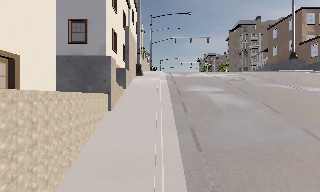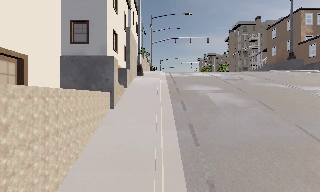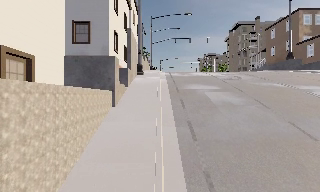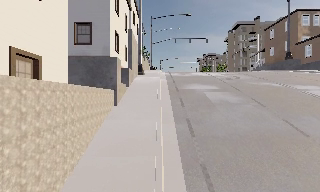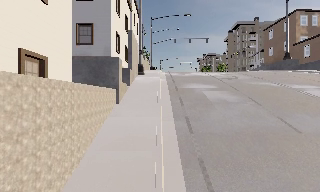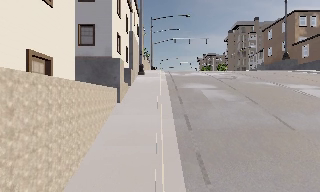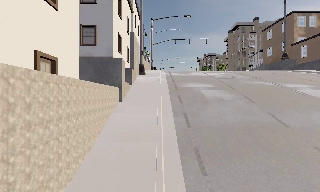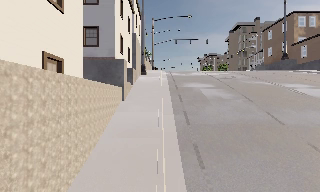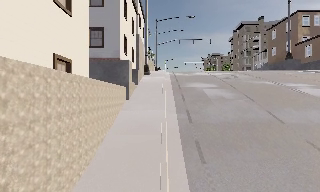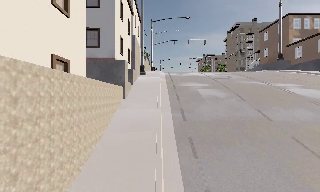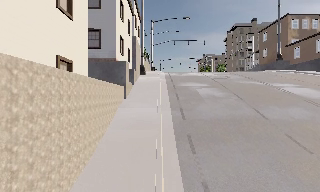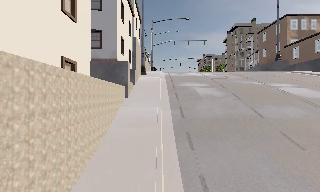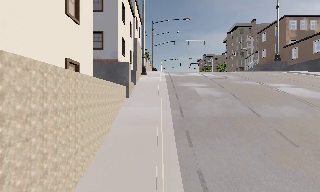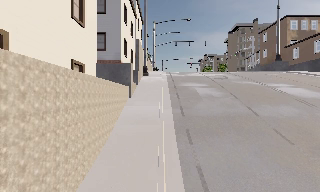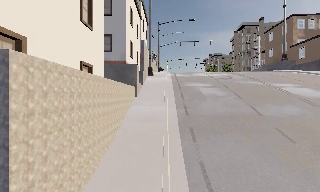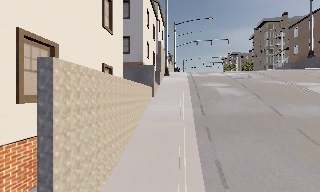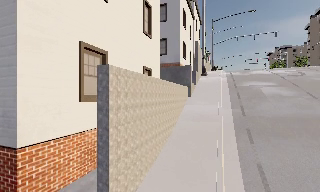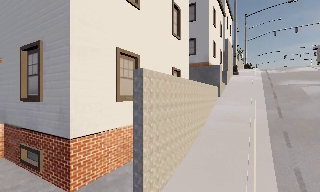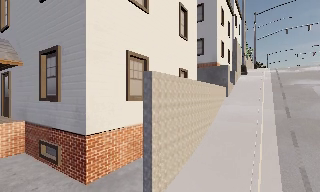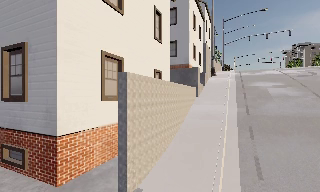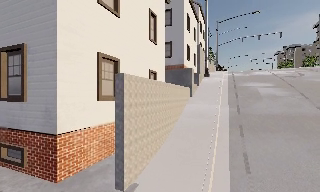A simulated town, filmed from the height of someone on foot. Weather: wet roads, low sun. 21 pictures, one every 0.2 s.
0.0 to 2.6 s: The camera travels backward, about 3.5 m, so what stands in front gets smaller.
2.6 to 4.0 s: The camera swings to its left by about 25 degrees, and the scene slides to the right. It travels backward, about 2 m, so what stands in front gets smaller.
The film runs backward here.
